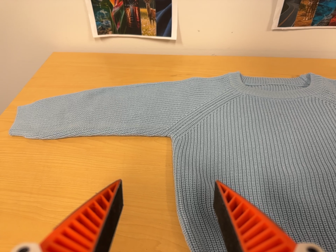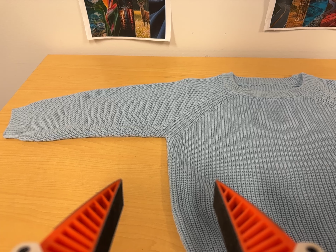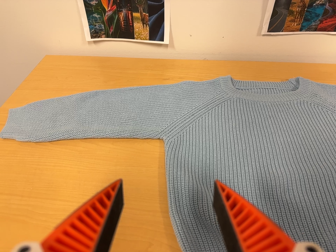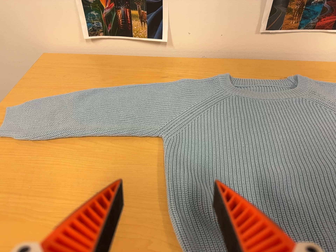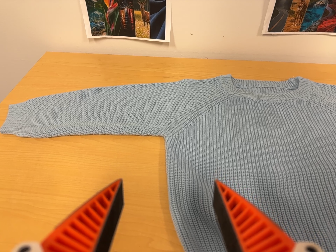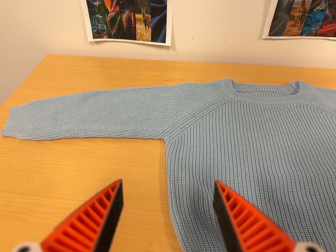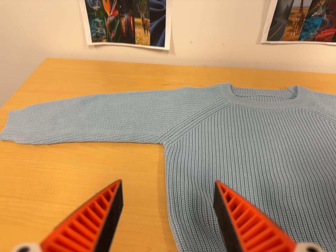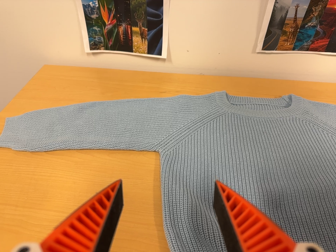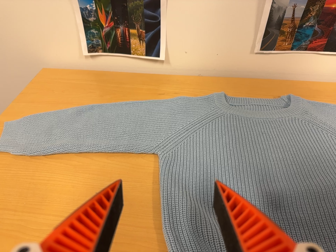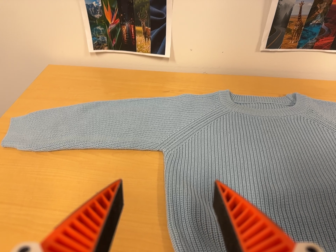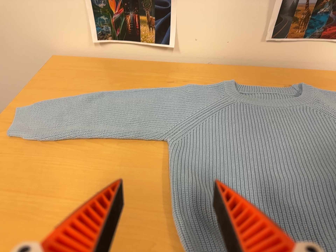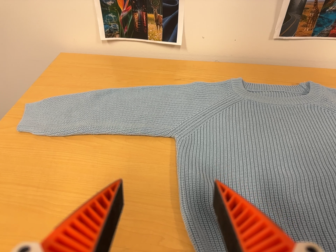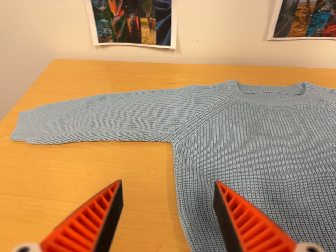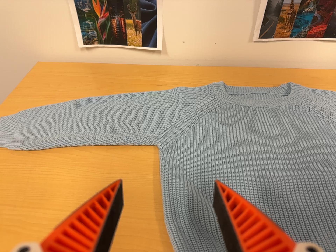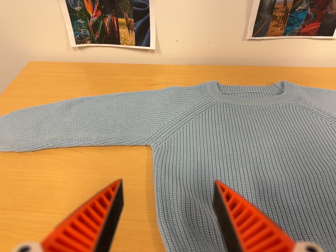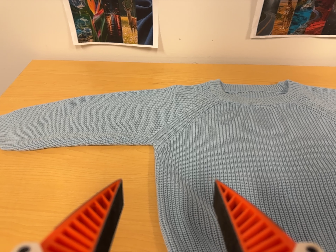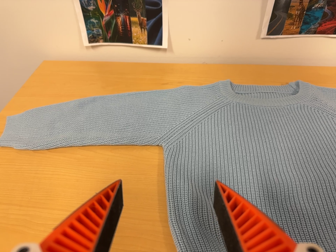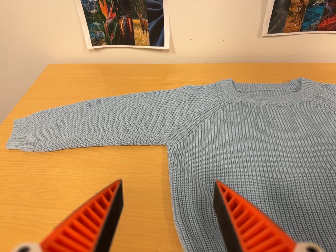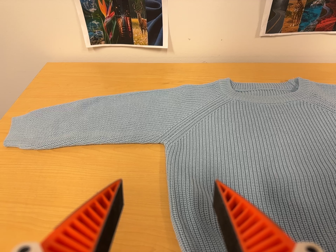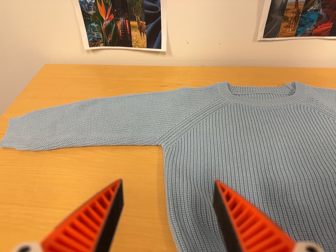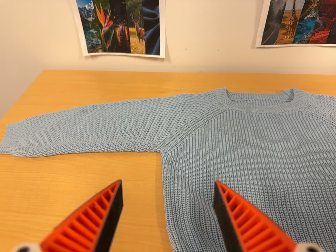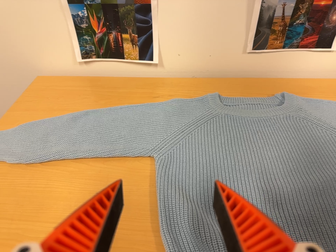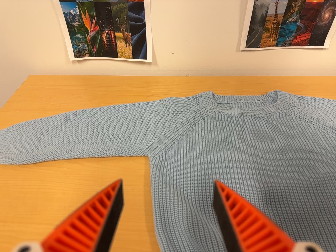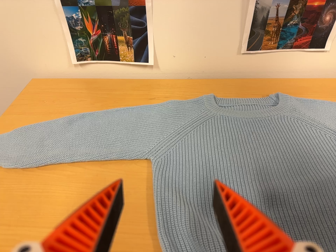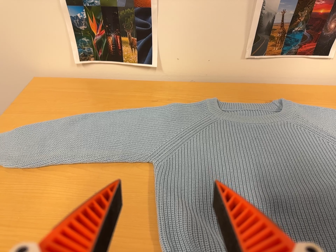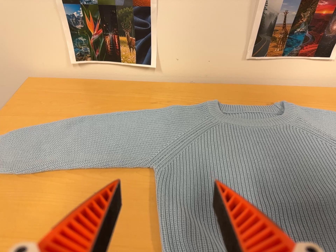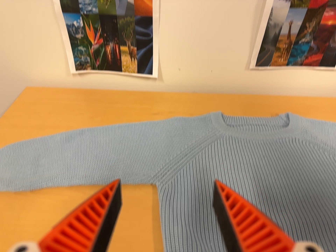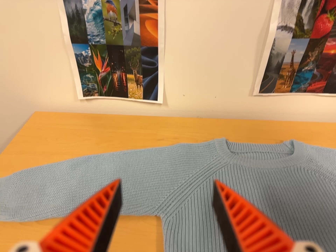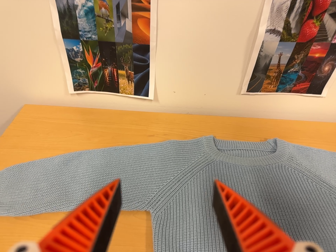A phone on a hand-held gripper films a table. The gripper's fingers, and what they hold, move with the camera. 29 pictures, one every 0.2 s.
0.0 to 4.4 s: The camera shifts only a little, or ends up much as it began.
4.4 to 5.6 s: The camera travels toward the top of its view, about 10 cm, so close, fixed things drift downward.
The film runs backward here.
